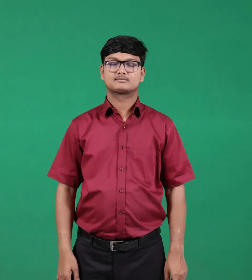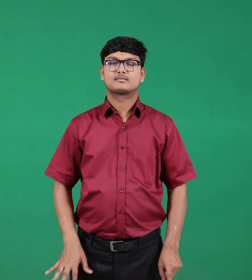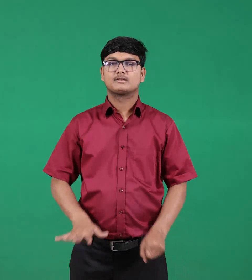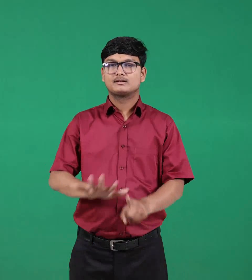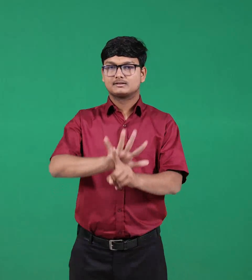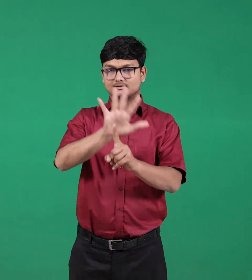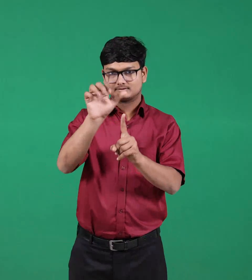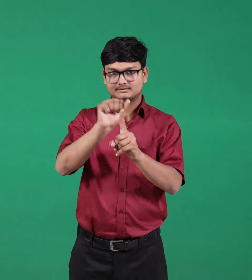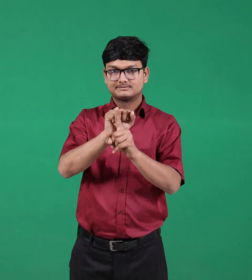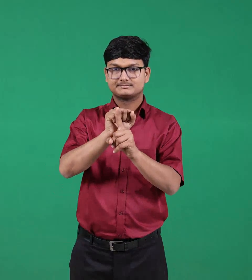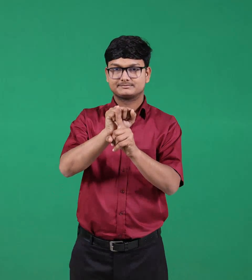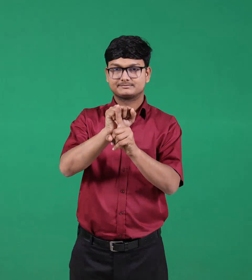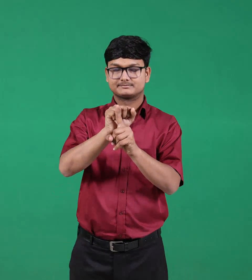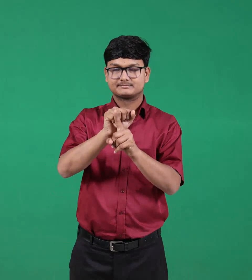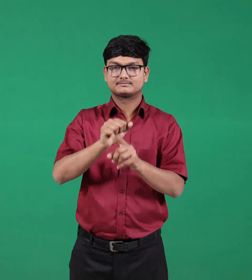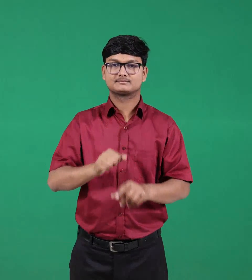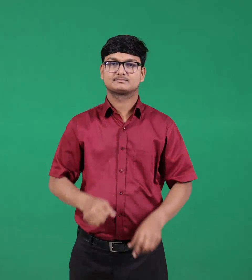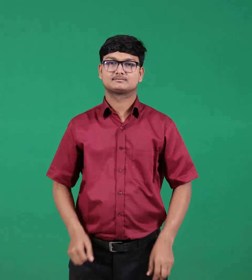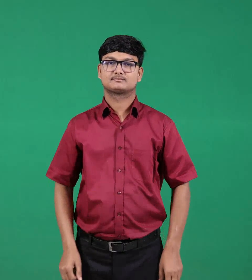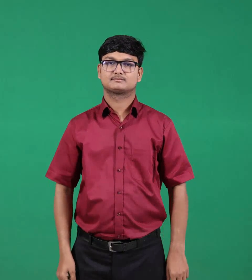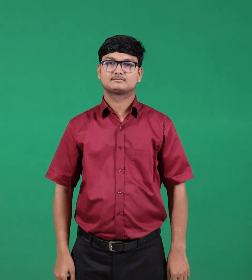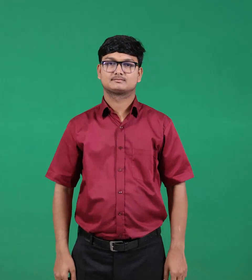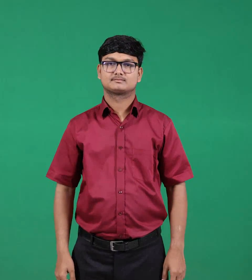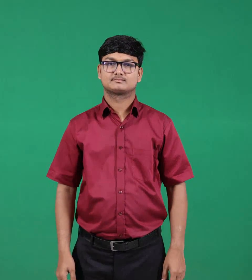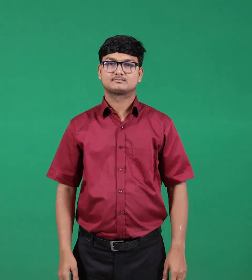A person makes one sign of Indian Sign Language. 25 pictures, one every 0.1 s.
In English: culture
